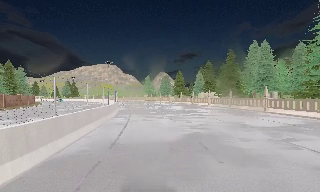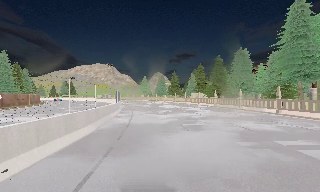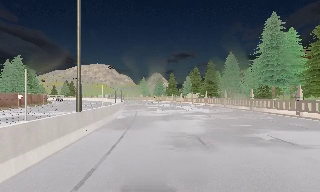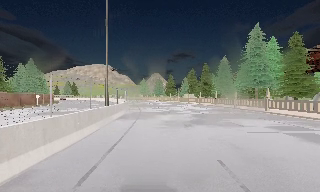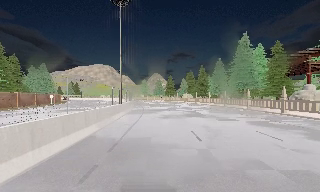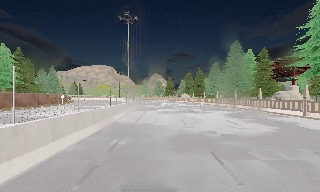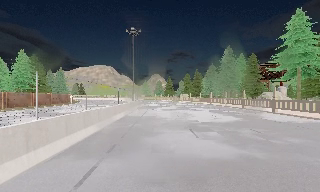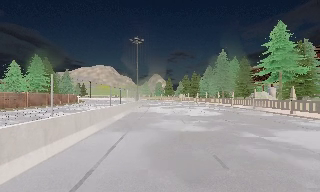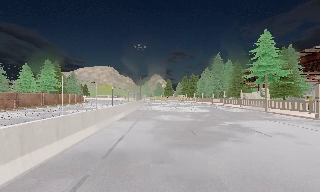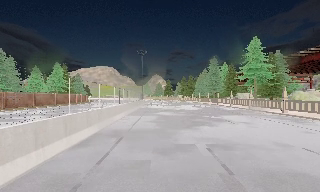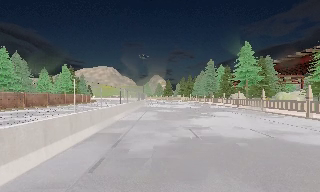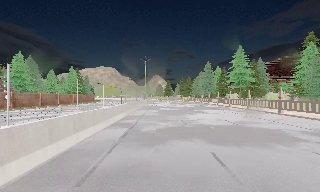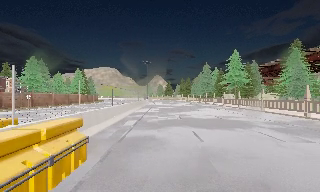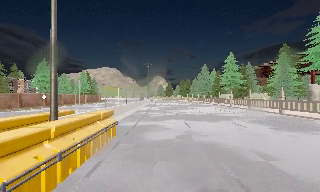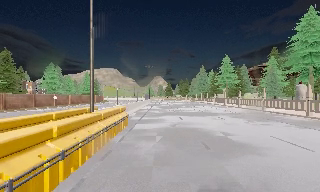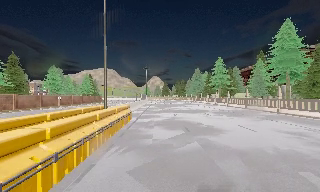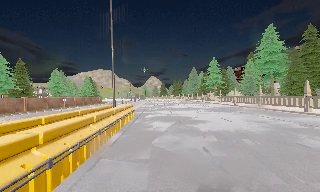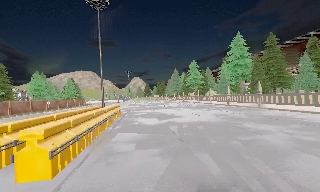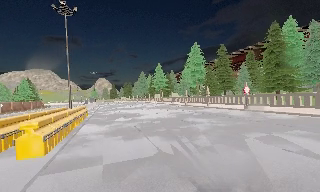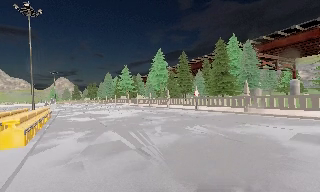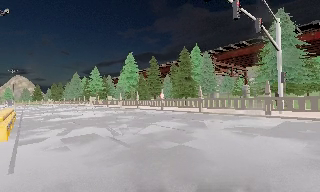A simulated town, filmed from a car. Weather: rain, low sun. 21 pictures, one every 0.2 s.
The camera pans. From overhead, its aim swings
clockwise.
The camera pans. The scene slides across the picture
to the left.
0.0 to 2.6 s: The camera travels backward, about 50 m, so what stands in front gets smaller.
2.6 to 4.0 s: The camera swings to its right by about 40 degrees, and the scene slides to the left. It travels backward, about 18 m.
The film runs backward here.
